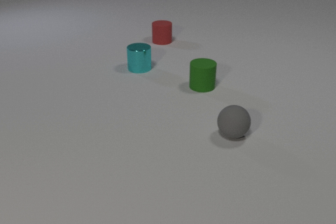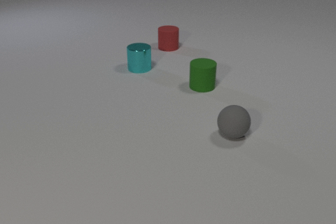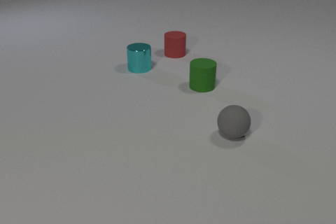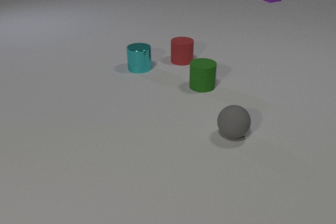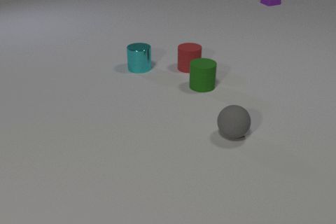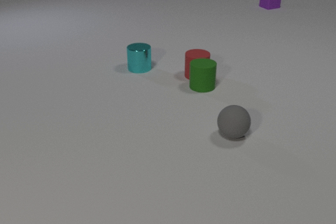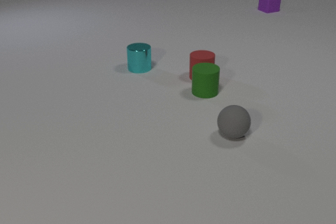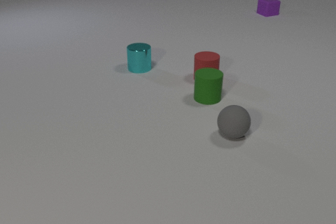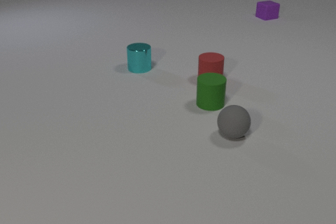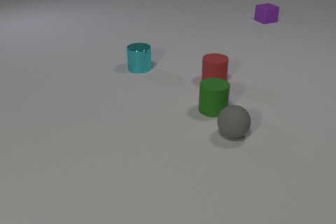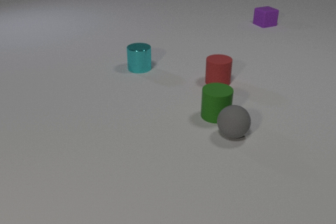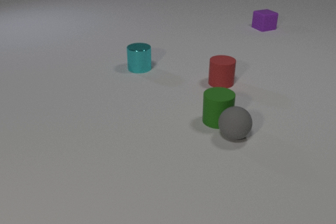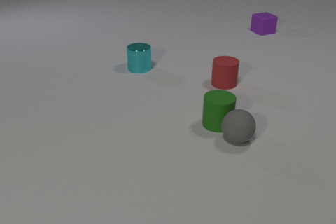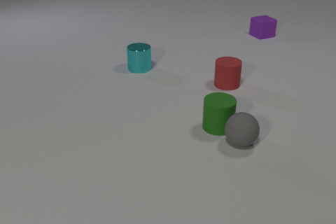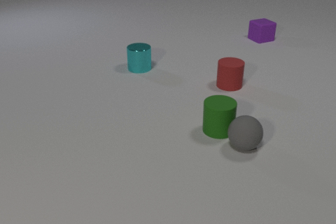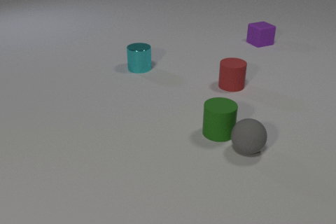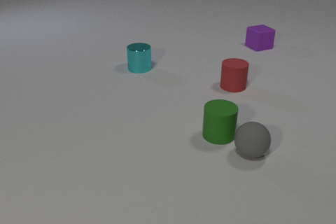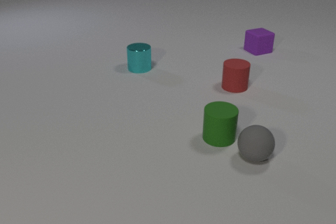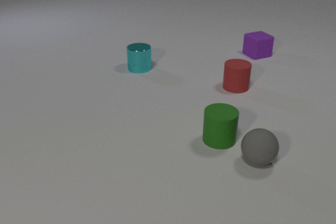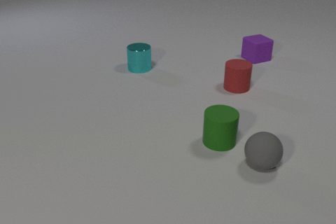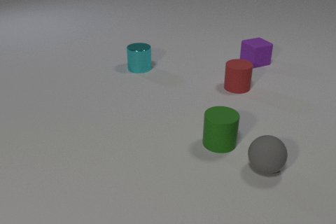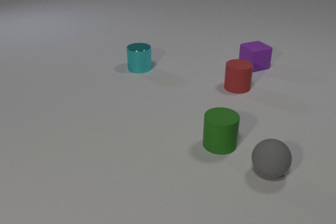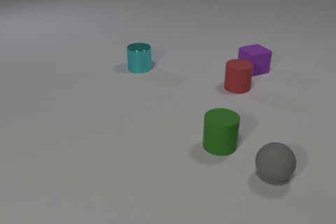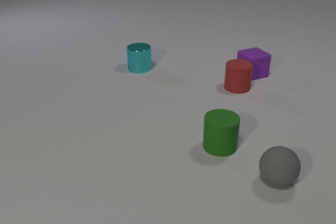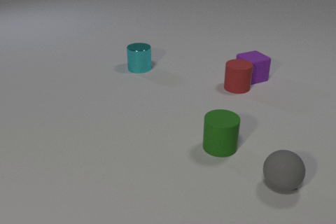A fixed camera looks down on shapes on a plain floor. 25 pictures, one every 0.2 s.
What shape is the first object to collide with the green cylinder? cylinder.
How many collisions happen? 3.
What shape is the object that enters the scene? cube.
0.0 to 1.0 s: The red rubber cylinder slides toward the camera. The purple rubber cube comes in at the top edge, slides toward the camera. The red rubber cylinder and the green rubber cylinder collide.
1.0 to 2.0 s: The red rubber cylinder slides to the right and toward the camera. The green rubber cylinder slides toward the camera. The purple rubber cube slides toward the camera.
2.0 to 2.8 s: The red rubber cylinder slides to the right and toward the camera. The green rubber cylinder slides toward the camera. The purple rubber cube slides toward the camera. The gray rubber sphere rolls toward the camera and to the right. The green rubber cylinder and the gray rubber sphere collide.
2.8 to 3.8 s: The red rubber cylinder slides to the right. The green rubber cylinder slides toward the camera. The purple rubber cube slides toward the camera. The gray rubber sphere rolls toward the camera and to the right.
3.8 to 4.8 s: The green rubber cylinder slides toward the camera. The purple rubber cube slides toward the camera. The gray rubber sphere rolls toward the camera and to the right. The red rubber cylinder and the purple rubber cube collide.
